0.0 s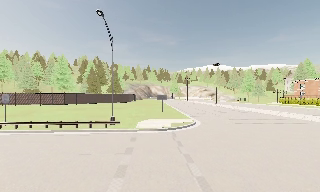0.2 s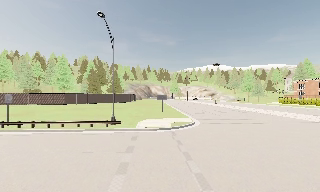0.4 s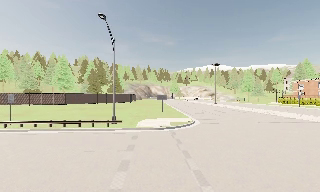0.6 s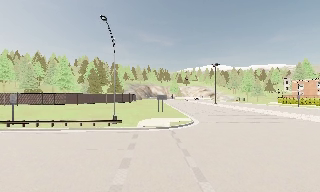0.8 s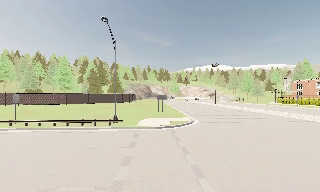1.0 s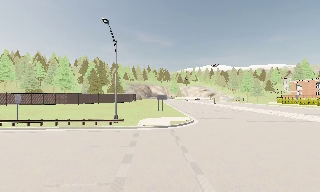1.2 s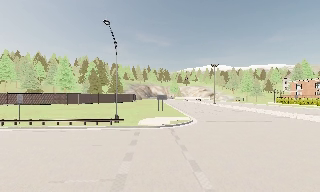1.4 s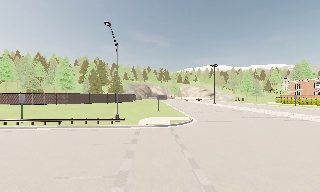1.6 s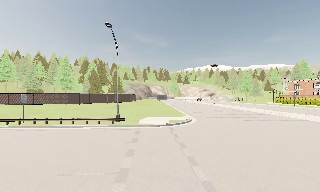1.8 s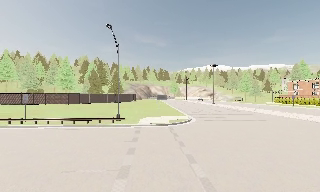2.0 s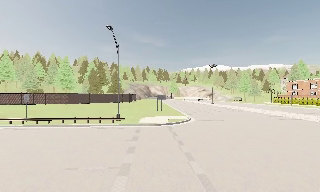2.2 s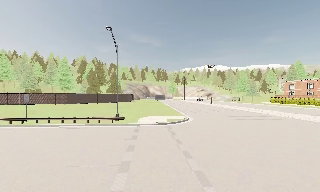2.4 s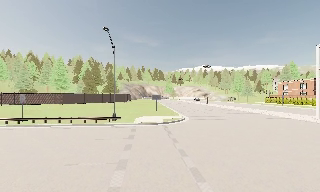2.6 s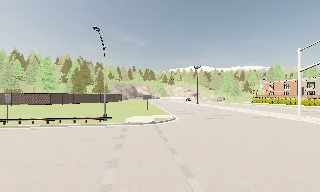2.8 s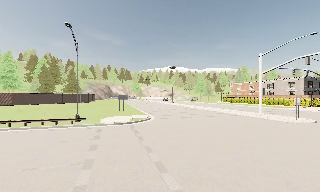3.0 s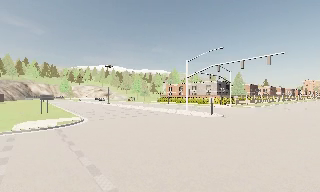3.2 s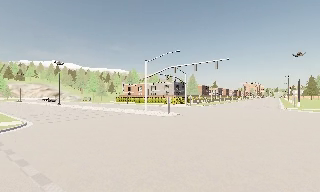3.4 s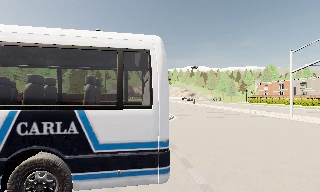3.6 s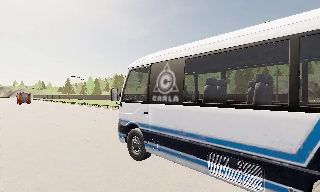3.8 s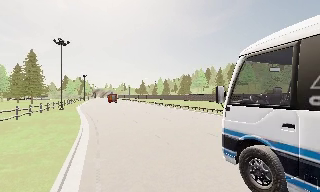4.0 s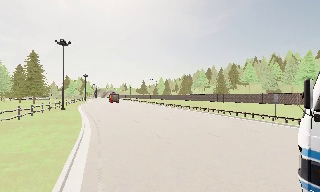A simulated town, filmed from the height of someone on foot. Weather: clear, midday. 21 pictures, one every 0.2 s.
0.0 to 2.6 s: The camera travels backward, about 3 m, so what stands in front gets smaller.
2.6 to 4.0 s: The camera pans to its left, which is counterclockwise from overhead, by about 75 degrees. It travels backward, about 0.5 m.
The film runs backward here.
